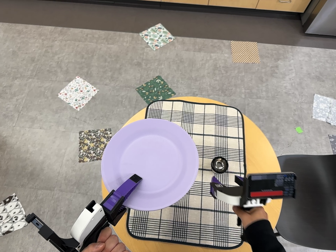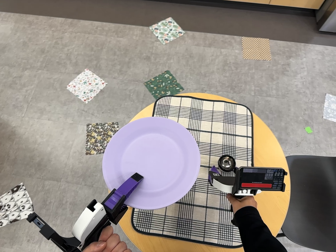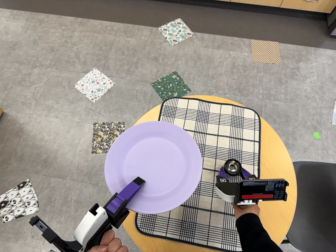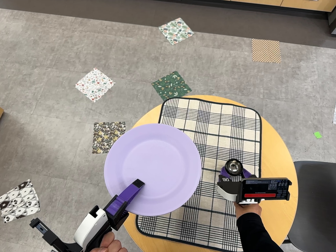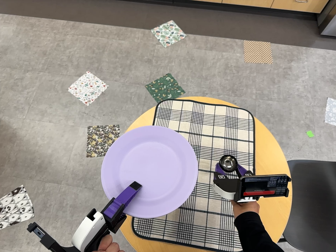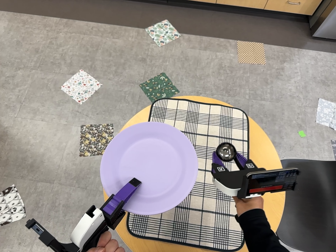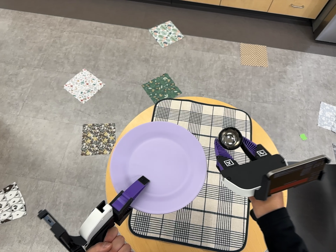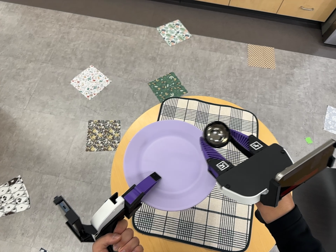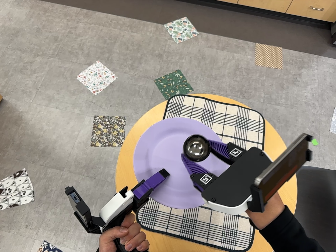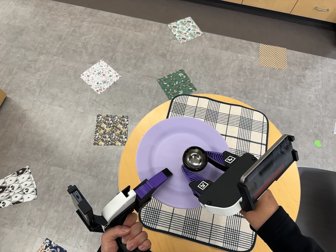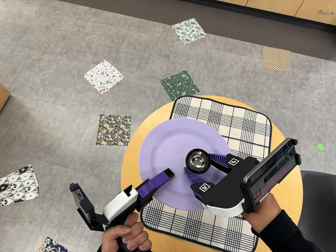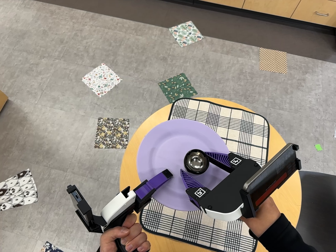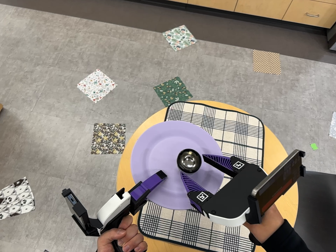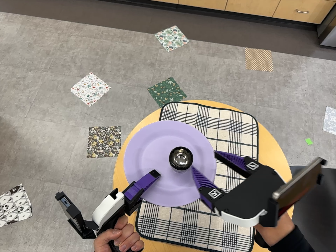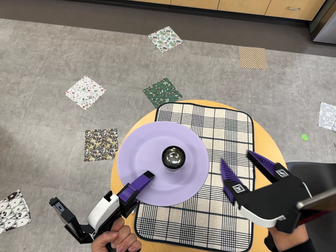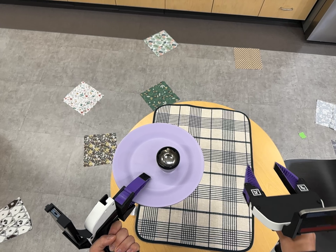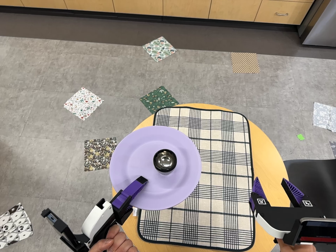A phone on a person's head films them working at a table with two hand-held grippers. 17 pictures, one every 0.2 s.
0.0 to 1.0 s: The camera shifts only a little, or ends up much as it began.
1.0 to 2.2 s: The camera travels to its left, about 5 cm, so close, fixed things drift to the right.
2.2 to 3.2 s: The camera rolls about its line of sight by about 10 degrees, and the scene rotates counterclockwise.
The film runs backward here.
